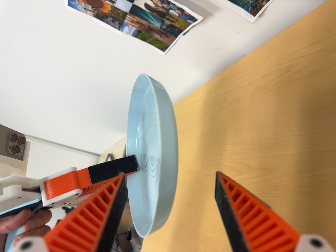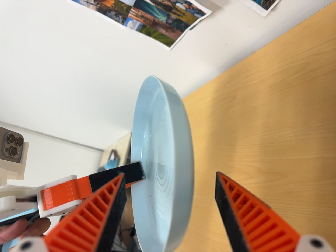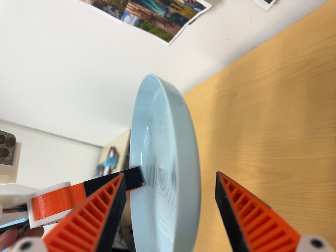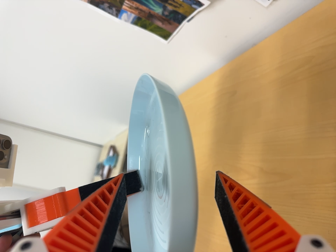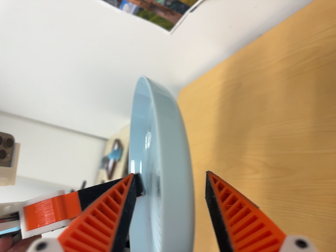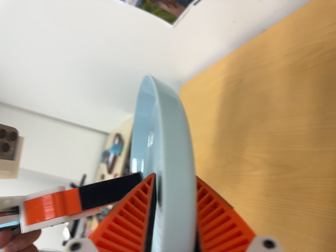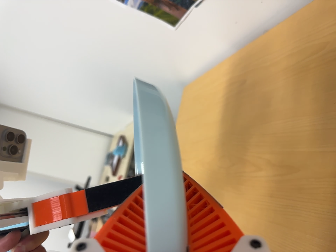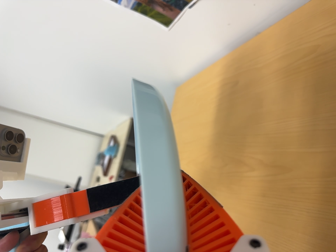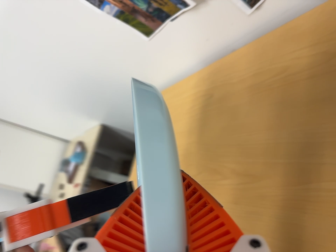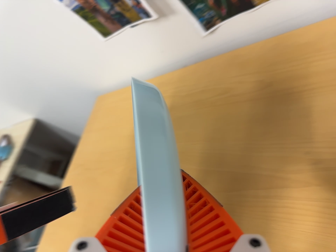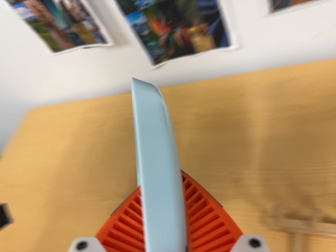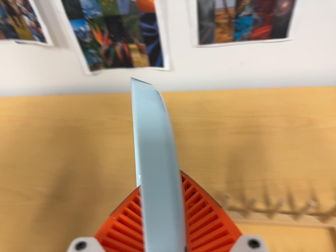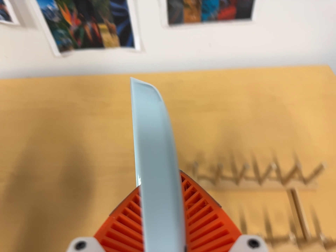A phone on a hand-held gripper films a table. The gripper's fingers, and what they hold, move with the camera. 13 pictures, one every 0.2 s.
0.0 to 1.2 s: The camera travels forward, about 6 cm, so what stands in front looms larger.
1.2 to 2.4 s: The scene slides to the left, as the camera pans about 65 degrees to its right. It travels backward, to its left and toward the bottom of its view, about 22 cm. Its aim tips toward the top of its view by about 10 degrees. It rolls about its line of sight by about 15 degrees, and the scene rotates clockwise.
The film runs forward here.
